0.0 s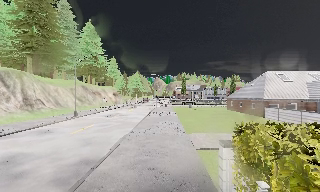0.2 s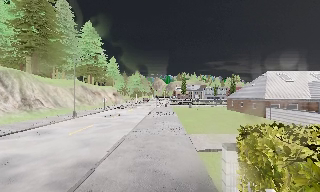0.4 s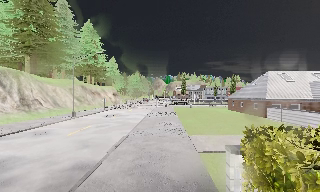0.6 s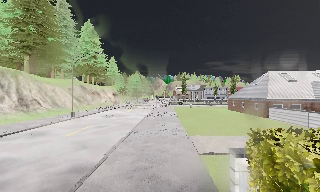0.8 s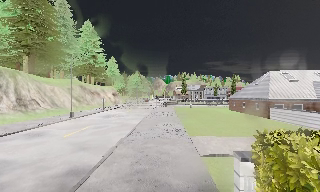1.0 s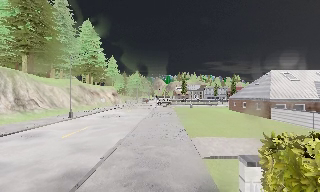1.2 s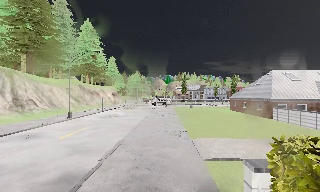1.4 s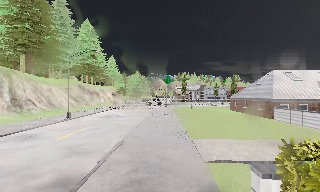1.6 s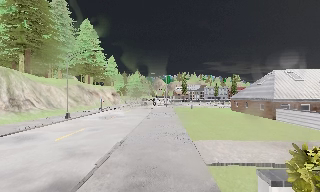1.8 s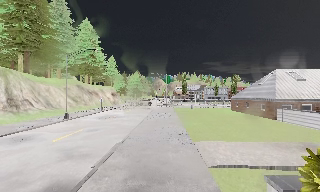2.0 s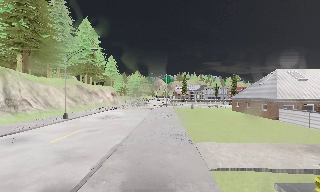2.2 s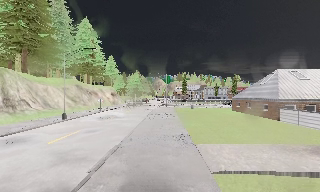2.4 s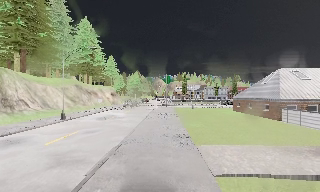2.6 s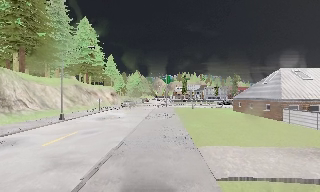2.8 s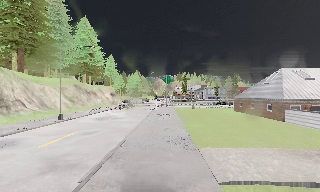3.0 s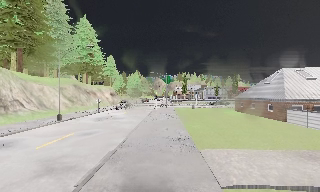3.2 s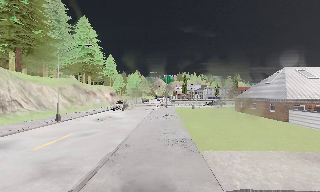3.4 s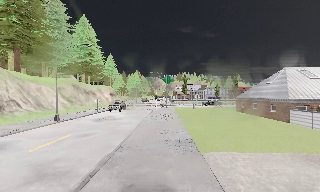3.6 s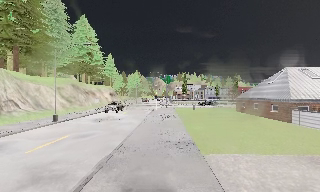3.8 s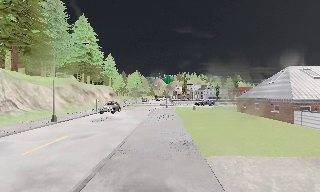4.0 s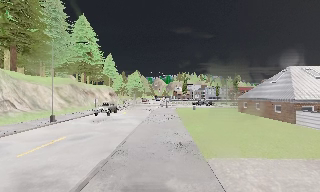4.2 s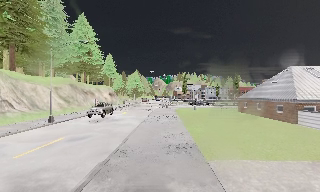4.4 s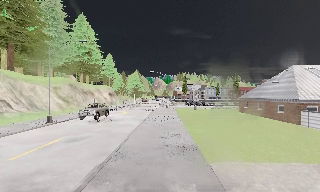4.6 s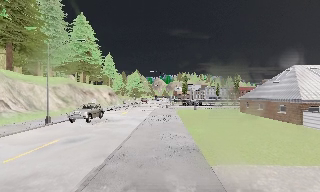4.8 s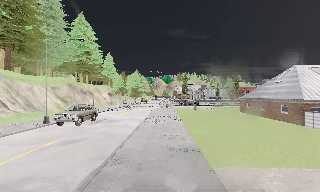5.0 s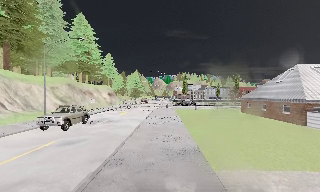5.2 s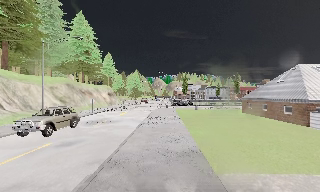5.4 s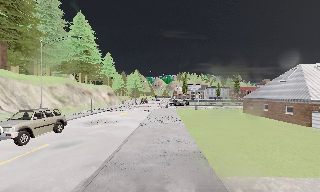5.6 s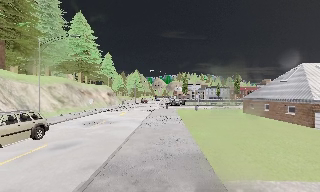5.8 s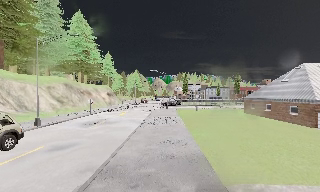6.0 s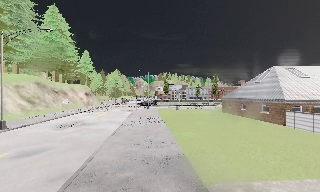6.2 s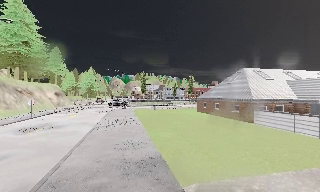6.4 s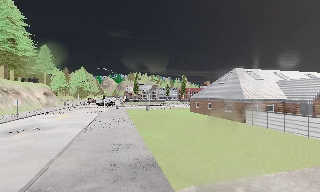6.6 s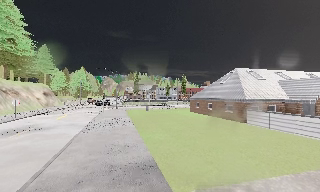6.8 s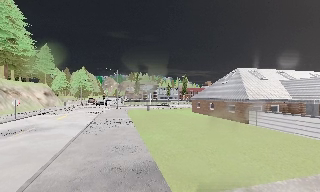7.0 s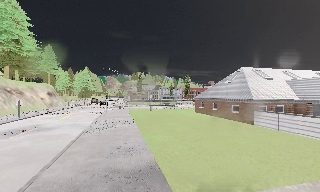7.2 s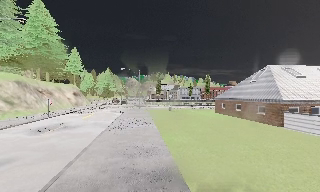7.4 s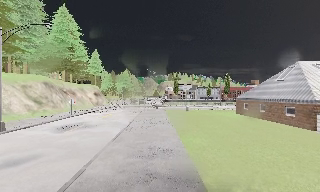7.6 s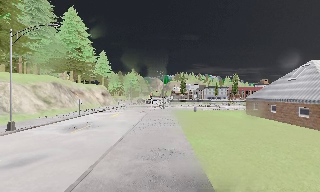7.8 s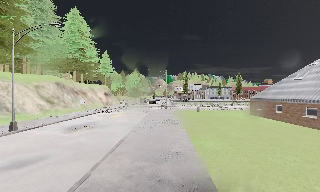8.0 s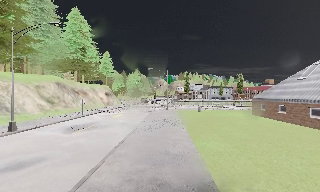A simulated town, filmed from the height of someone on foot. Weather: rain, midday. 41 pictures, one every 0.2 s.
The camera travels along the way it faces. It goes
forward.
0.0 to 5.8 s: The camera travels forward, about 6 m, so what stands in front looms larger.
5.8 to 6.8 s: The camera swings to its right by about 15 degrees, and the scene slides to the left. It travels forward, about 1 m, so what stands in front looms larger.
6.8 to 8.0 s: The camera pans to its left, which is counterclockwise from overhead, by about 20 degrees. It travels forward, about 1 m, so what stands in front looms larger.
The film runs forward here.
